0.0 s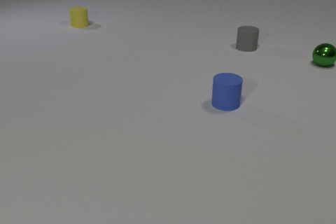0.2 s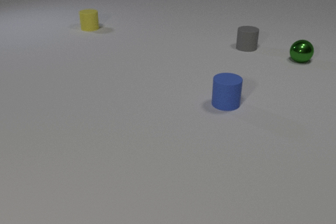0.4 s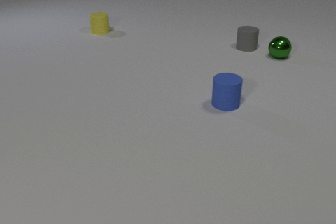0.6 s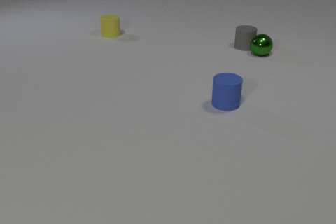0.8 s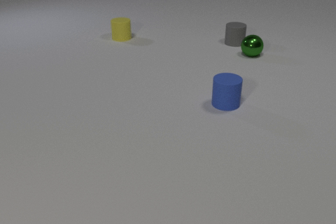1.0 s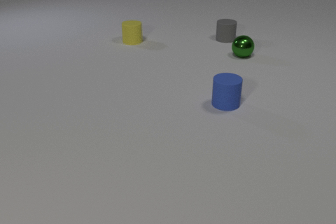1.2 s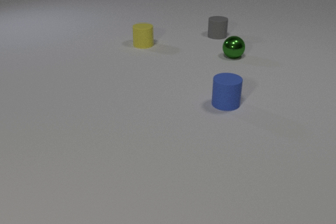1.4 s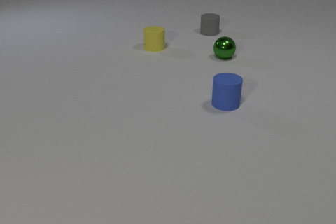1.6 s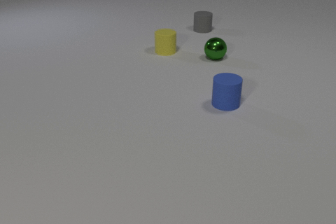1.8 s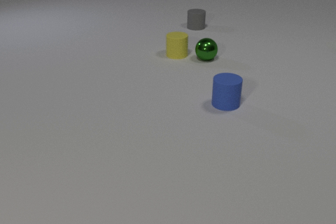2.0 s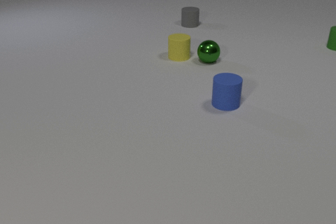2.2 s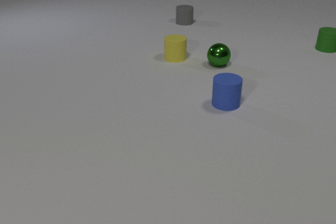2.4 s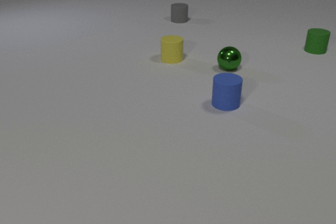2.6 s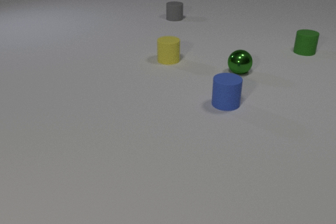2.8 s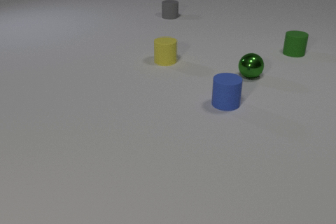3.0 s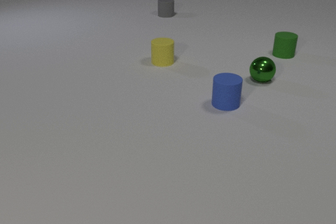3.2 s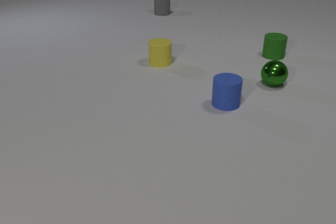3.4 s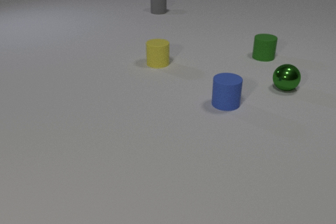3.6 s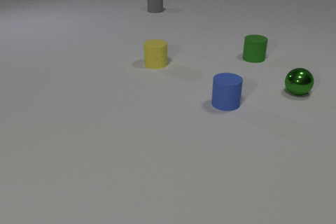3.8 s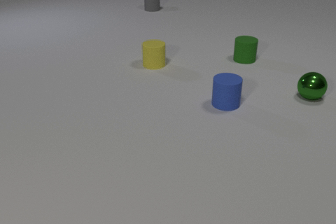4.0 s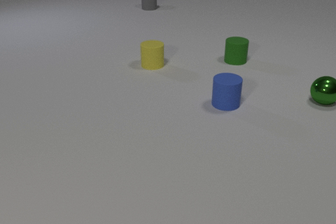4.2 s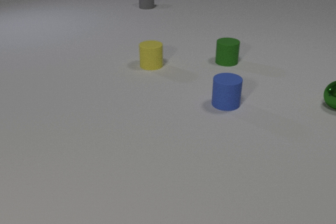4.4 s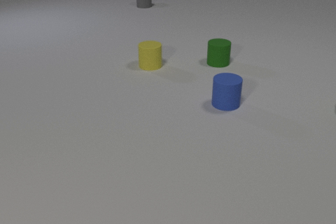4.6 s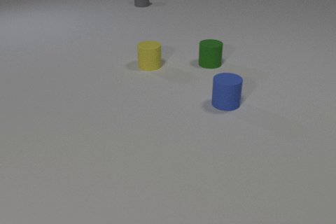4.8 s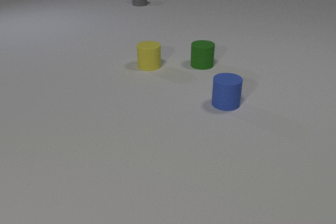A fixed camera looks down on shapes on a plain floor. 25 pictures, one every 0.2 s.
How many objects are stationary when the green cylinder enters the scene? 1.
How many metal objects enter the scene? 0.
Are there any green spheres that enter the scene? no.
0.0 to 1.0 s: The green metal sphere rolls to the left. The gray rubber cylinder slides away from the camera and to the left. The yellow rubber cylinder slides toward the camera and to the right. The green metal sphere and the gray rubber cylinder collide.
1.0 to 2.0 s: The green metal sphere rolls to the left and toward the camera. The gray rubber cylinder slides away from the camera and to the left. The yellow rubber cylinder slides to the right and toward the camera. The green rubber cylinder comes in at the right edge, slides to the left and toward the camera. The green metal sphere and the yellow rubber cylinder collide.
2.0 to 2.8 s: The green metal sphere rolls to the right and toward the camera. The gray rubber cylinder slides away from the camera and to the left. The yellow rubber cylinder slides to the left and toward the camera. The green rubber cylinder slides to the left and toward the camera.
2.8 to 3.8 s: The green metal sphere rolls to the right and toward the camera. The gray rubber cylinder slides away from the camera and to the left. The yellow rubber cylinder slides to the left and toward the camera. The green rubber cylinder slides to the left and toward the camera.
3.8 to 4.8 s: The green metal sphere rolls to the right and toward the camera, leaves at the right edge. The gray rubber cylinder slides away from the camera and to the left. The yellow rubber cylinder slides to the left. The green rubber cylinder slides to the left and toward the camera.
